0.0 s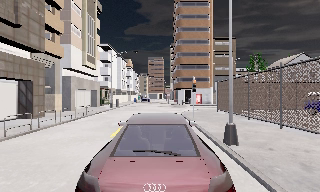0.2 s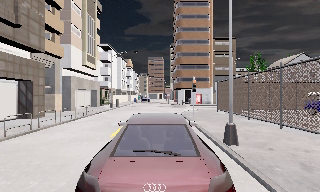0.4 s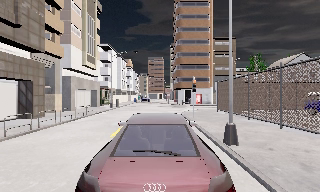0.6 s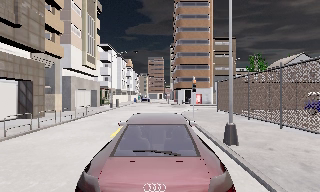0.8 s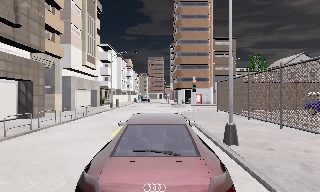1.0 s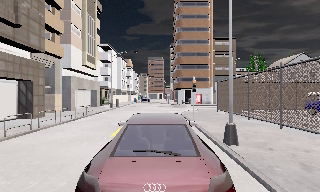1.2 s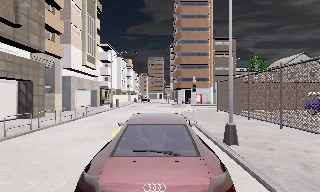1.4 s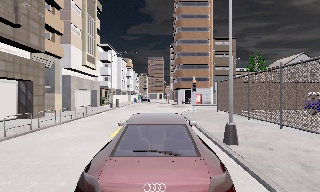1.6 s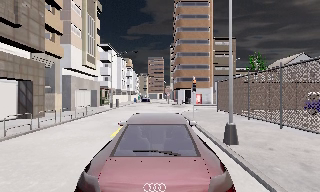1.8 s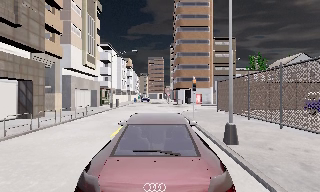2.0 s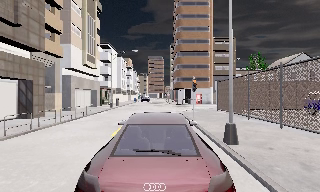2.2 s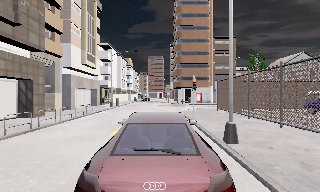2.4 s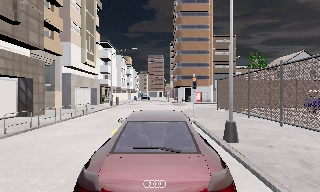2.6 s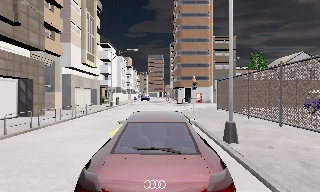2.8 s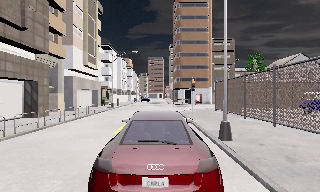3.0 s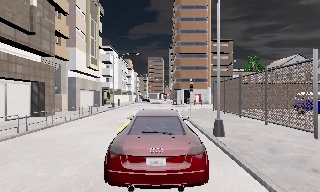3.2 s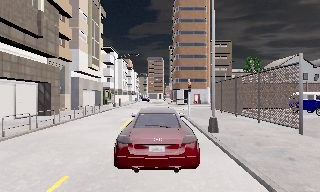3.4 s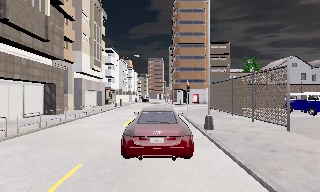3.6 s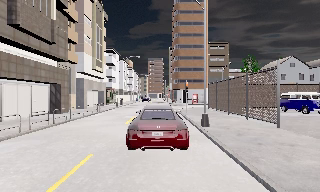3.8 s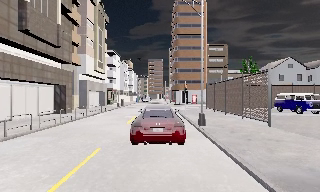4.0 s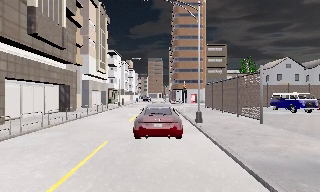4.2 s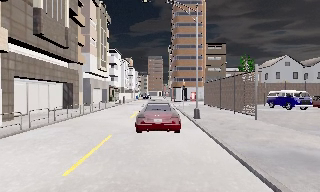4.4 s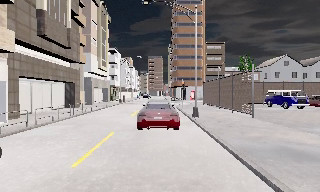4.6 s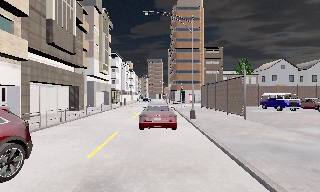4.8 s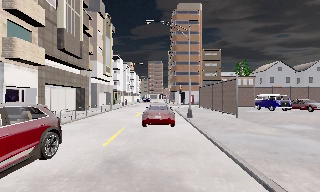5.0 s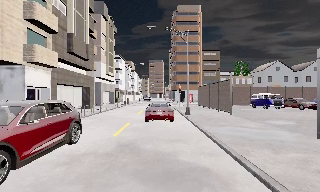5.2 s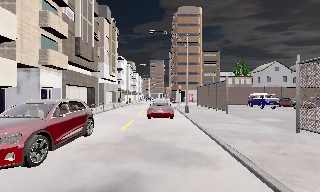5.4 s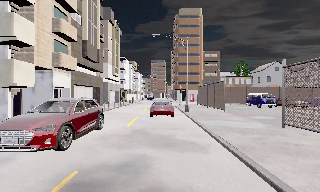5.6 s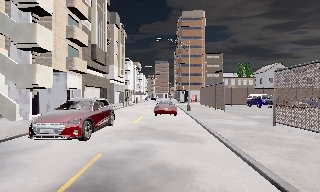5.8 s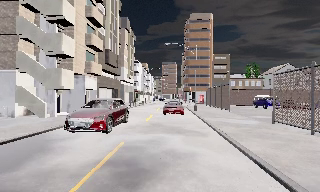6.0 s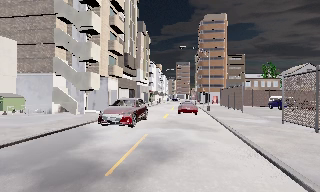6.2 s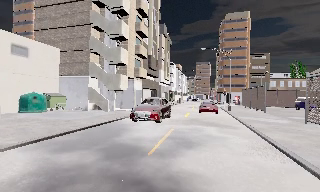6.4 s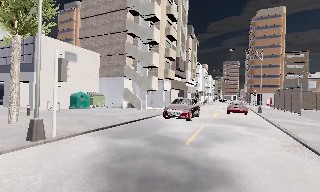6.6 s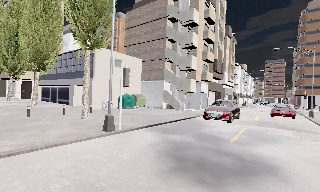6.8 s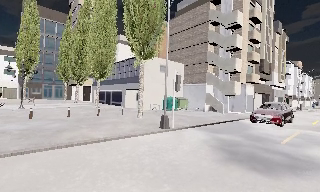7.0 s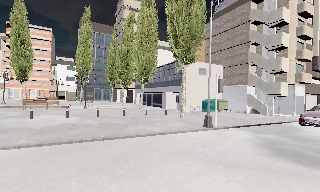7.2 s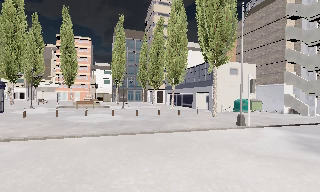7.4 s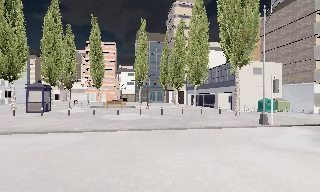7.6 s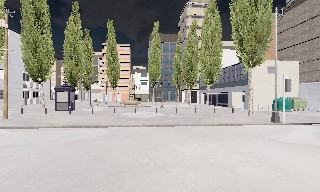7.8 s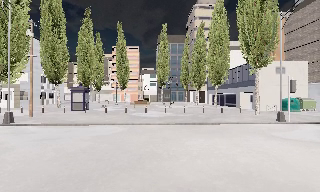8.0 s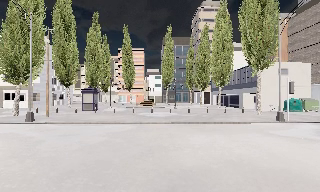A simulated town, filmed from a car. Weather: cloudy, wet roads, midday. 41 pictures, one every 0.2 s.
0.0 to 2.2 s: The camera keeps its place and its aim.
2.2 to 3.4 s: The camera travels backward, about 2.5 m, so what stands in front gets smaller. It gains speed.
3.4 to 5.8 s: The camera travels backward, about 10 m, so what stands in front gets smaller. It gains speed.
5.8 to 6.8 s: The scene slides to the right, as the camera pans about 45 degrees to its left. It travels backward and to its left, about 6 m.
6.8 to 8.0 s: The camera swings to its left by about 40 degrees, and the scene slides to the right. It travels backward, about 6 m.
The film runs backward here.
